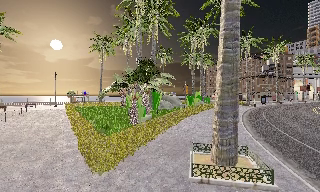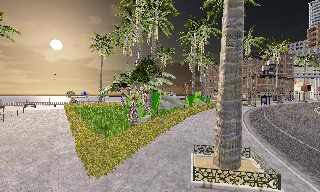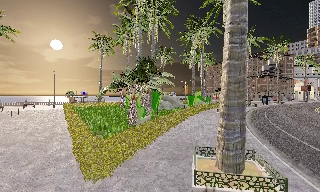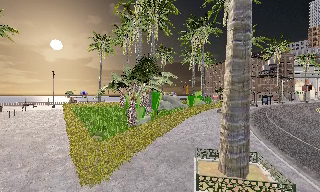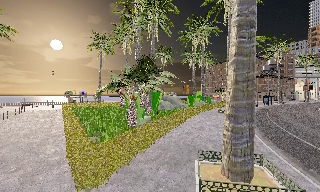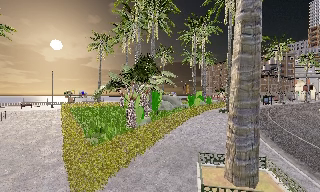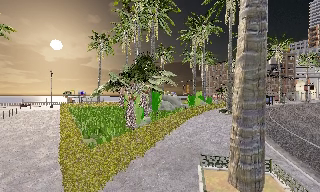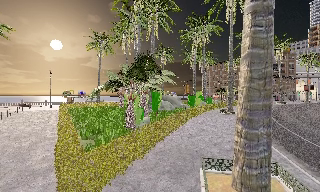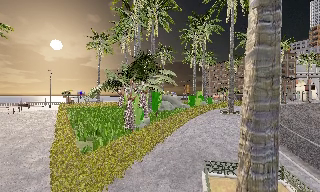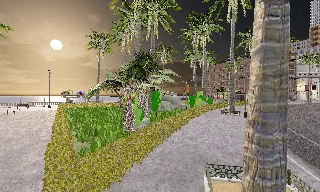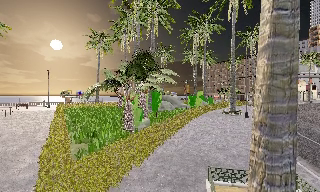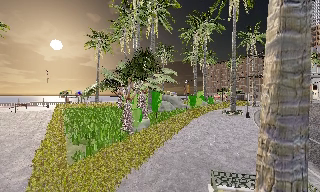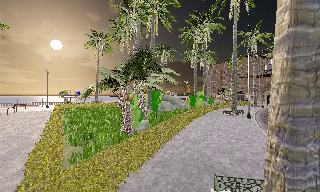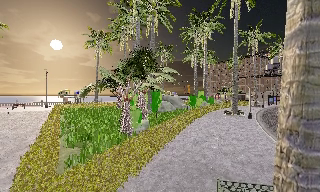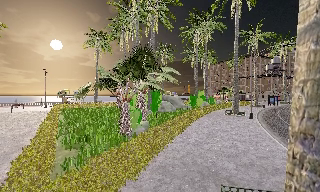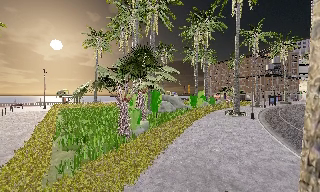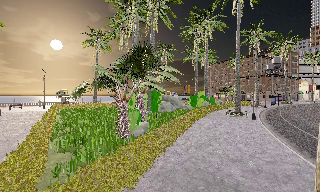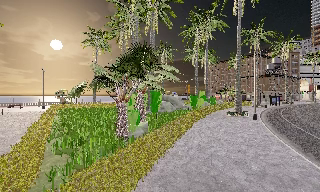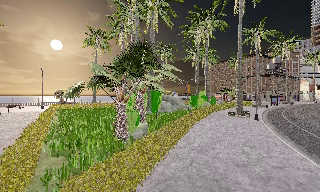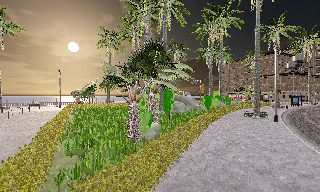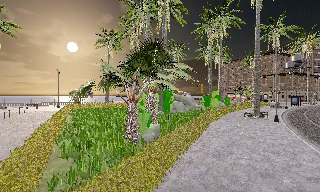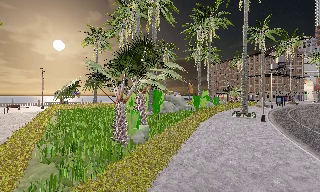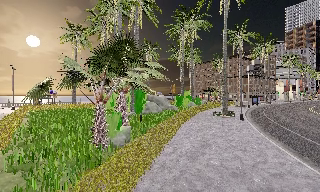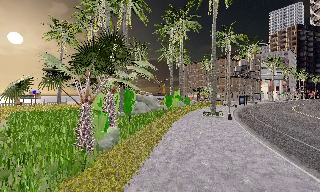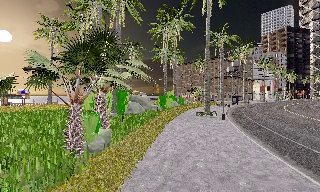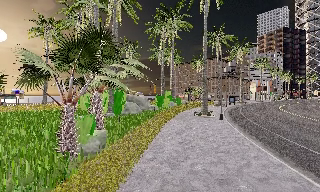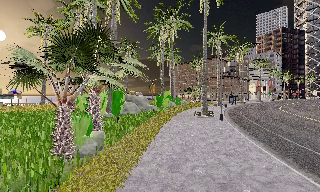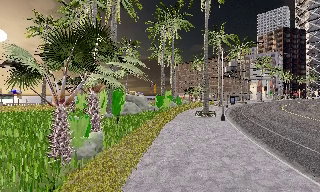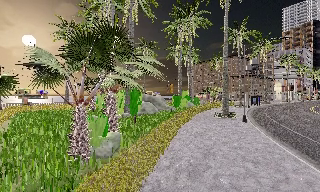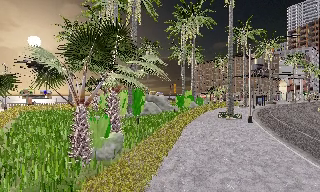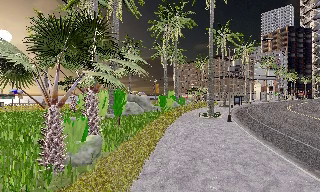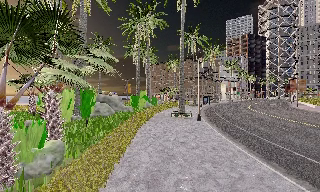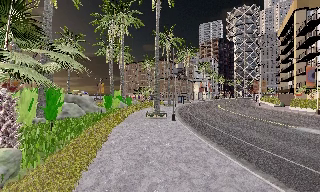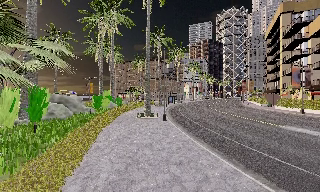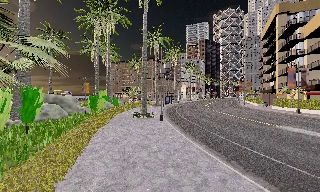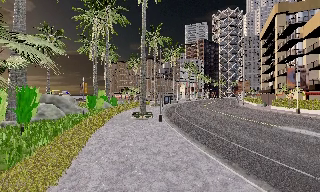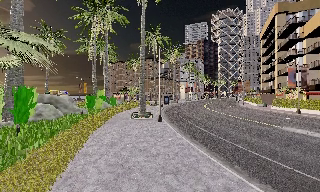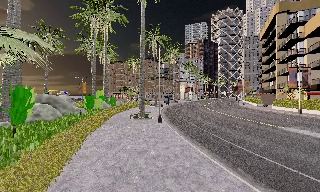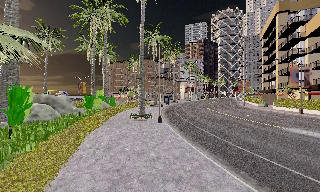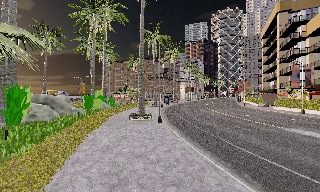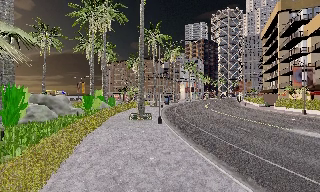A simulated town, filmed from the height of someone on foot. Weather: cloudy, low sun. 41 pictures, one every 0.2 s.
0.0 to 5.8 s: The camera travels forward, about 7 m, so what stands in front looms larger.
5.8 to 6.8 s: The scene slides to the left, as the camera pans about 30 degrees to its right. It travels forward, about 1 m, so what stands in front looms larger.
6.8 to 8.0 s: The camera travels forward, about 1.5 m, so what stands in front looms larger.
The film runs forward here.
